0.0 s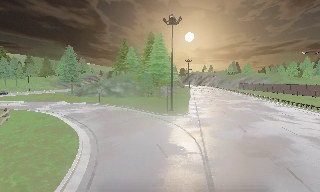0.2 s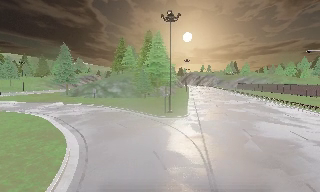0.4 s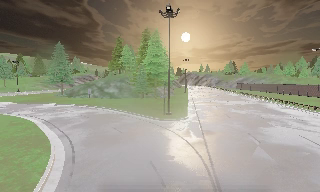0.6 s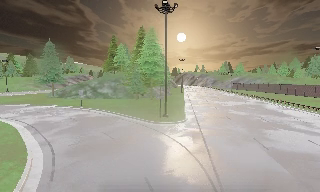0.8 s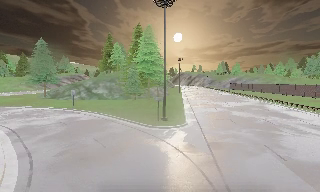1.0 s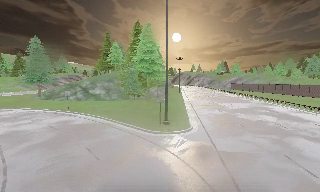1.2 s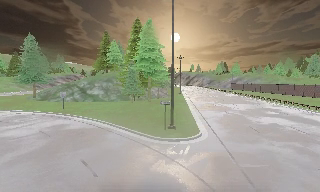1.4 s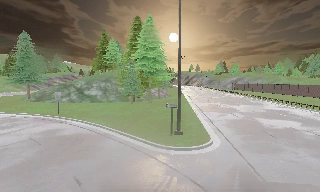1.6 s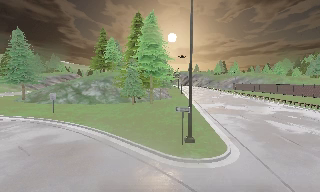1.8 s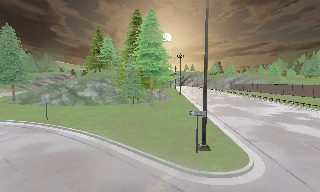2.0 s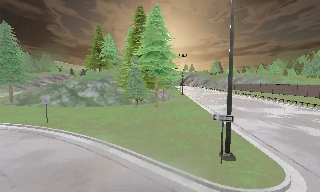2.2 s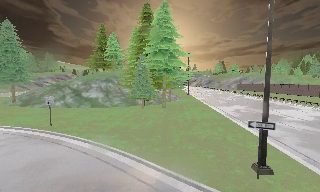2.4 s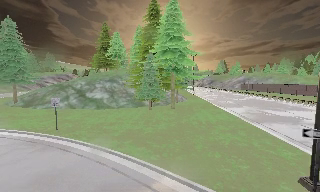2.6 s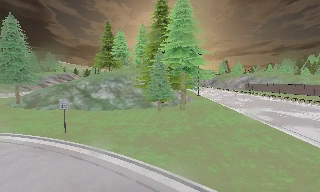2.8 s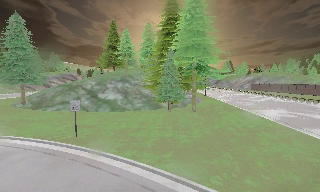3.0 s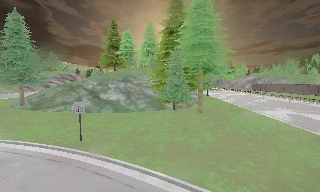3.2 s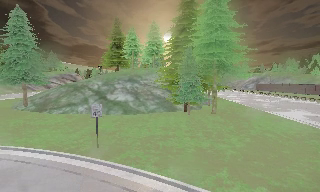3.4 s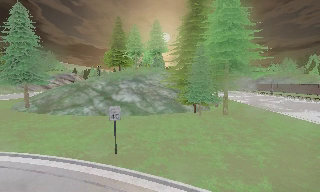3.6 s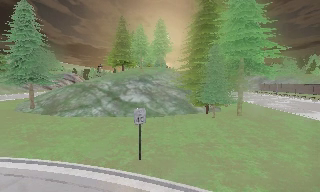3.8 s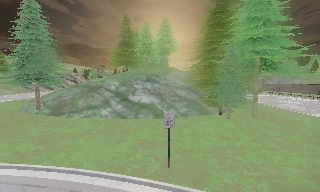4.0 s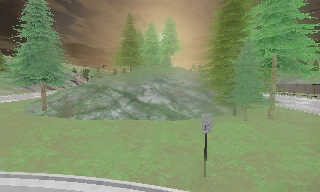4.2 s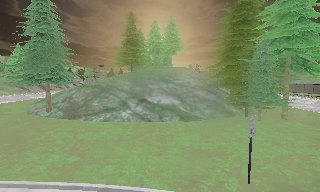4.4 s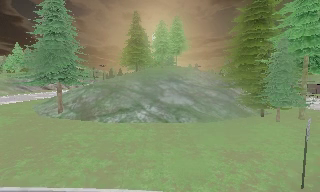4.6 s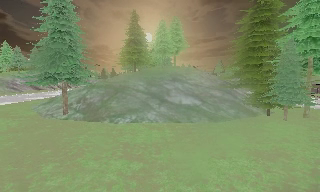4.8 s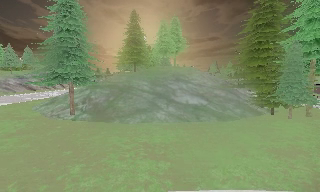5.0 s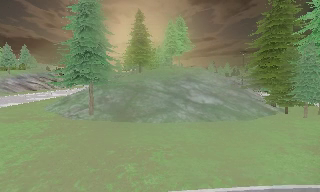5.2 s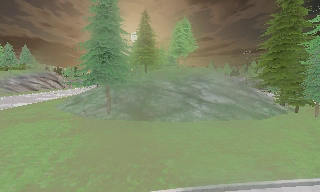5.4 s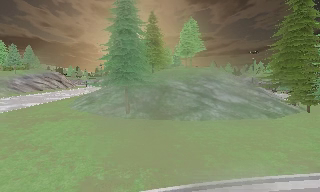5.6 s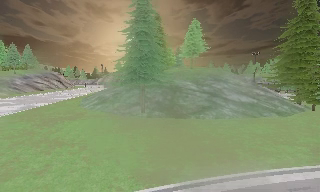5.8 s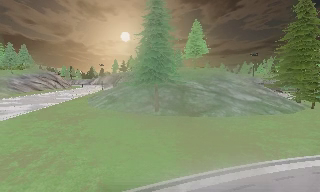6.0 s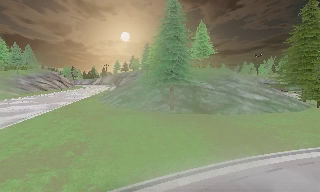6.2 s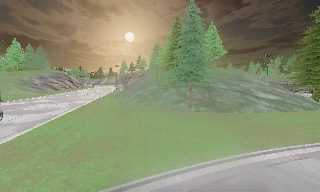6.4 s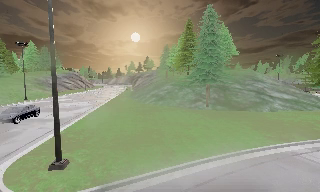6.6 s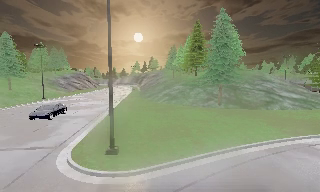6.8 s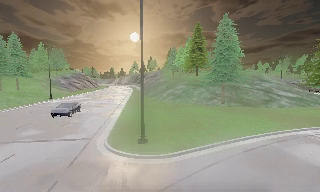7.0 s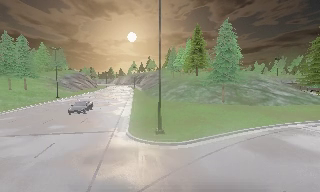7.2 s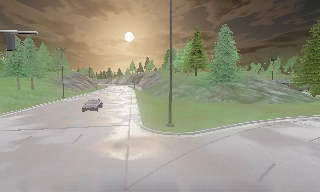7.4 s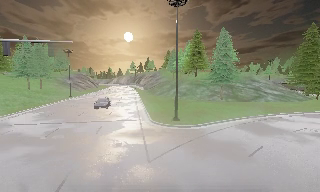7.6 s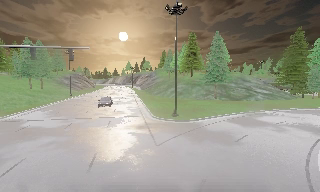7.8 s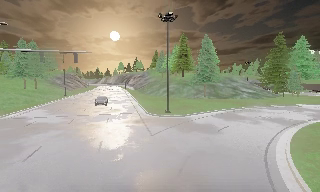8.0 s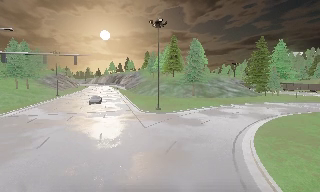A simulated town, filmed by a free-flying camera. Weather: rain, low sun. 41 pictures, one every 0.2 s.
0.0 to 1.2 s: The camera travels forward, about 8 m, so what stands in front looms larger.
1.2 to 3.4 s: The camera travels forward and to its left, about 16 m, so what stands in front looms larger.
3.4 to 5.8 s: The camera pans to its right, which is clockwise from overhead, by about 15 degrees. It travels to its left, about 20 m, so close, fixed things drift to the right.
5.8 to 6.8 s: The camera travels to its left and backward, about 12 m, so close, fixed things drift to the right.
6.8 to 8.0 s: The camera travels backward, about 12 m, so what stands in front gets smaller.
The film runs forward here.
